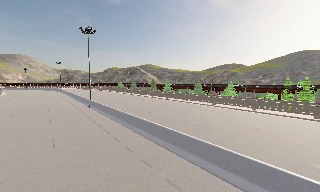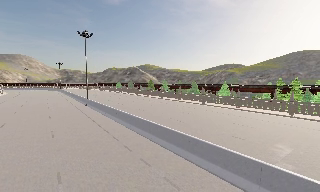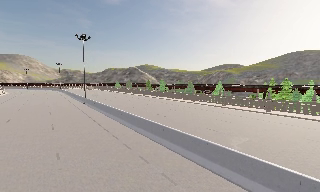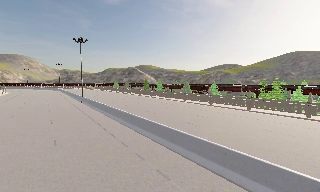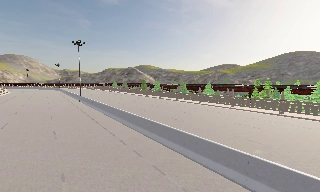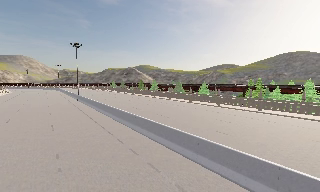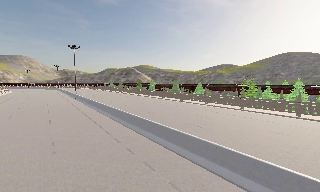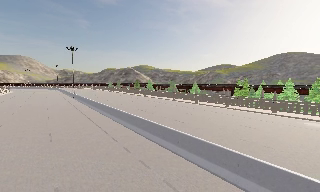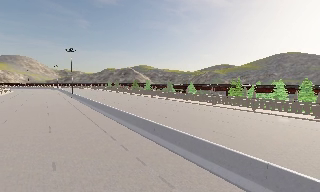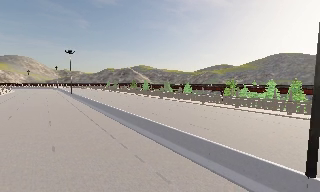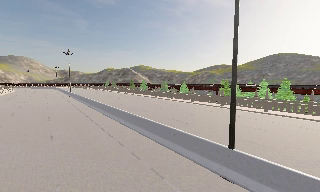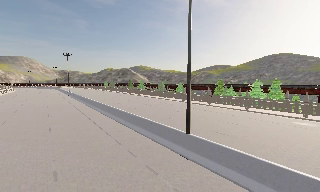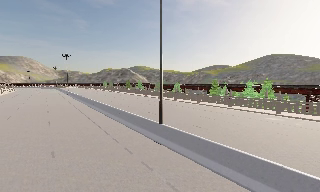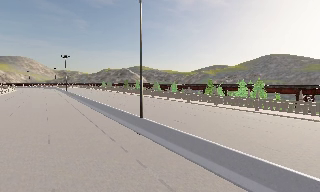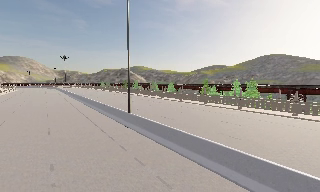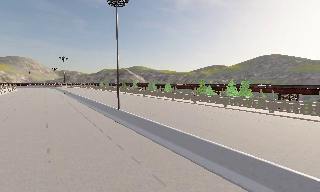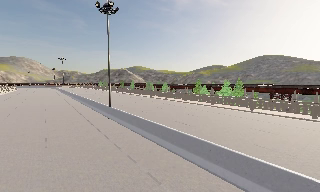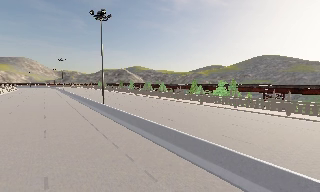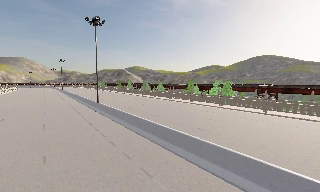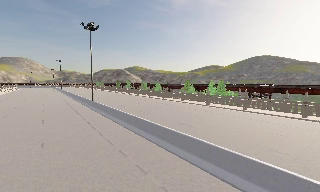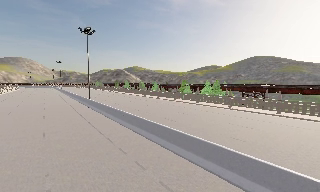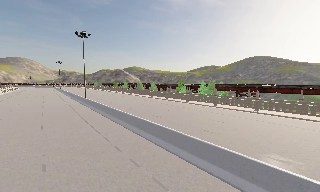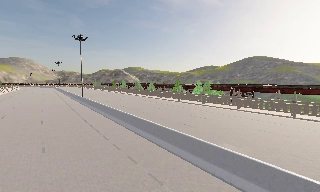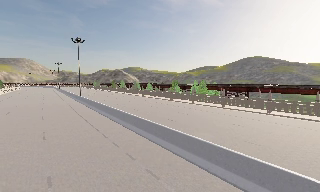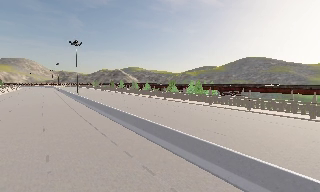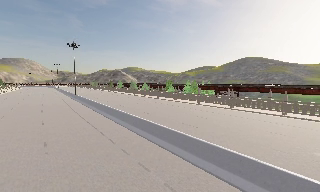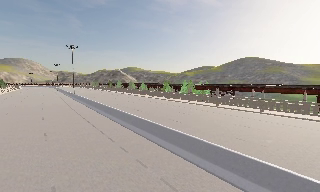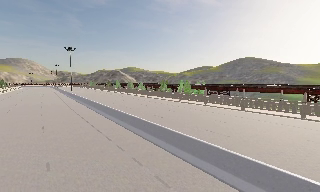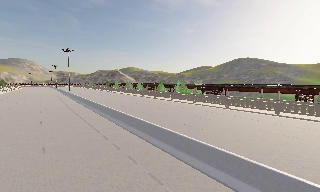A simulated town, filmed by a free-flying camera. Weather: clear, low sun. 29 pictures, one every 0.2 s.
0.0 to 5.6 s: The camera travels backward and to its right, about 65 m, so what stands in front gets smaller.
The film runs forward here.
